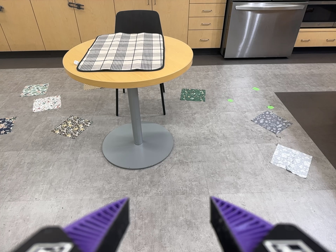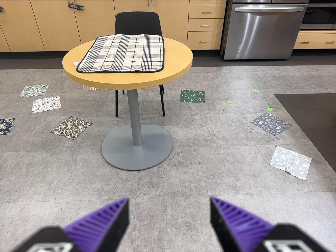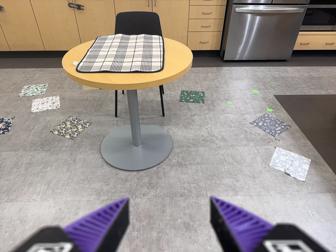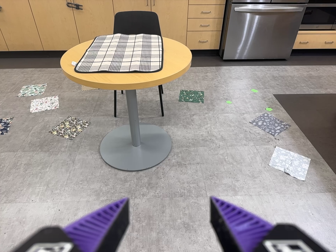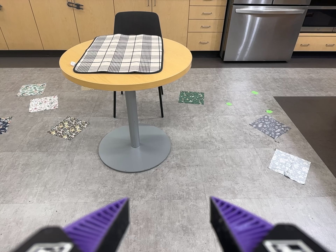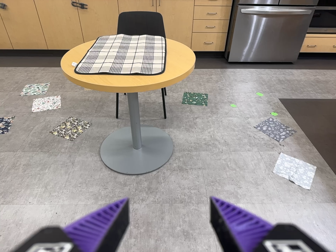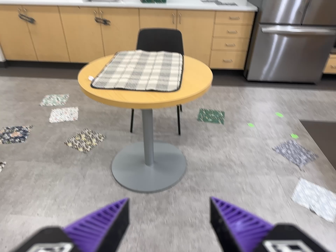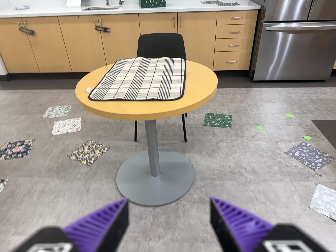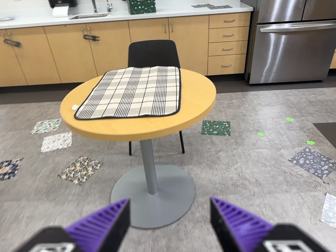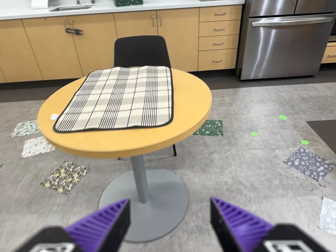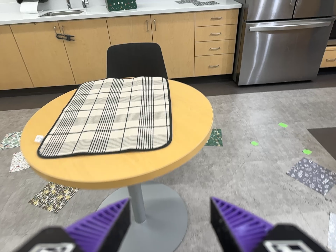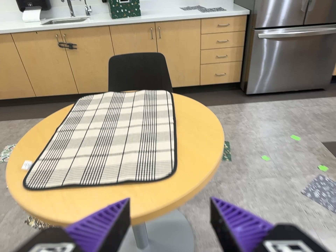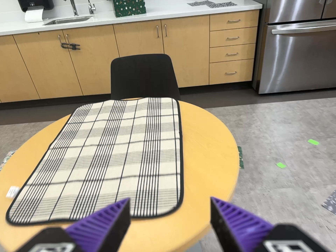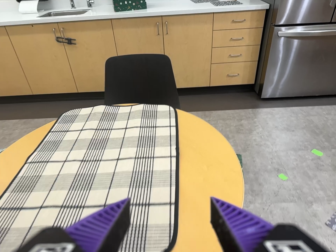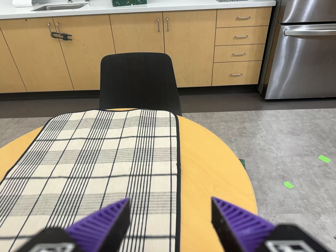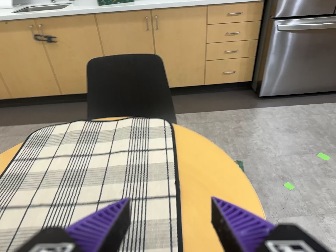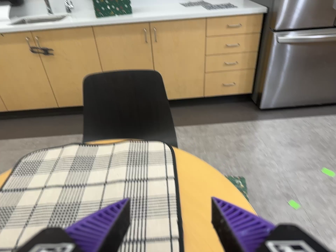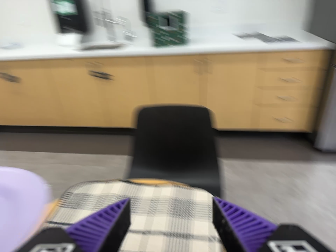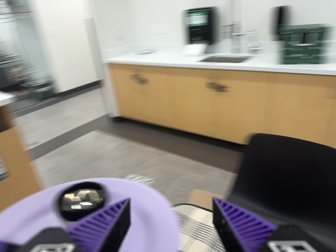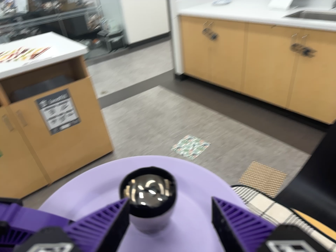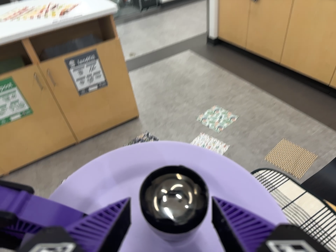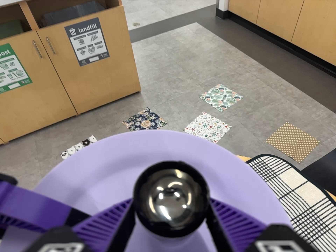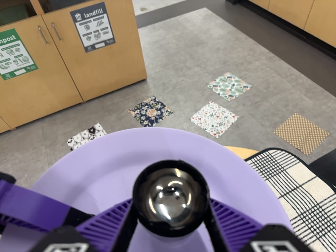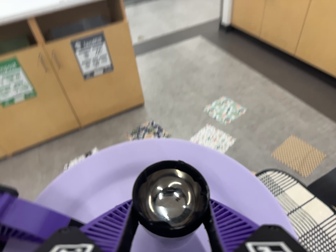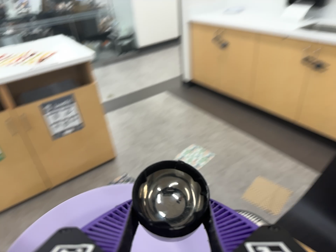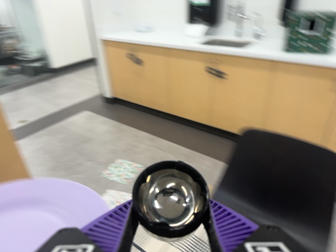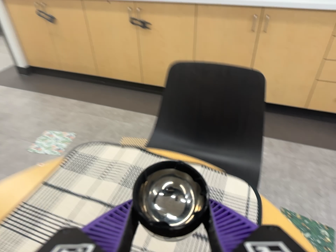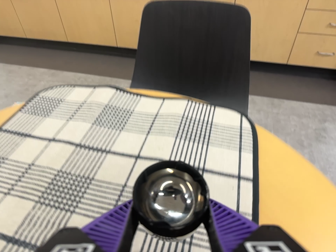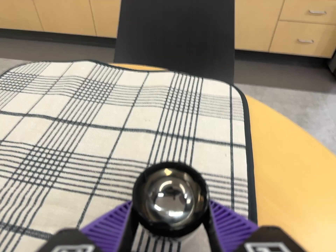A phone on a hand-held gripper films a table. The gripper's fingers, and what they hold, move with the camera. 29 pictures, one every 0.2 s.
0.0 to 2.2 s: The camera travels forward and toward the top of its view, about 70 cm, so what stands in front looms larger.
2.2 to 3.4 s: The scene slides to the right, as the camera pans about 10 degrees to its left. It travels forward and toward the top of its view, about 60 cm, so what stands in front looms larger.
3.4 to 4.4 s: The camera pans to its left by about 45 degrees. It travels forward and toward the top of its view, about 24 cm. Its aim tips toward the bottom of its view by about 25 degrees. It rolls about its line of sight by about 25 degrees, and the scene rotates clockwise.
4.4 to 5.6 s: The scene slides to the left, as the camera pans about 45 degrees to its right. It travels toward the bottom of its view, about 34 cm, so close, fixed things drift upward. Its aim tips toward the top of its view by about 10 degrees. It rolls about its line of sight by about 25 degrees, and the scene rotates counterclockwise.
The film runs forward here.
